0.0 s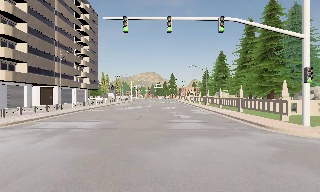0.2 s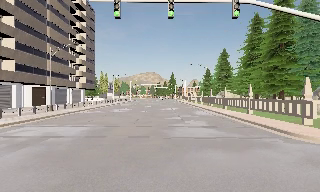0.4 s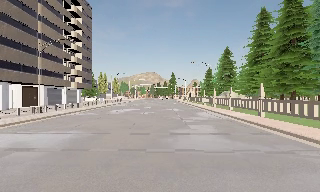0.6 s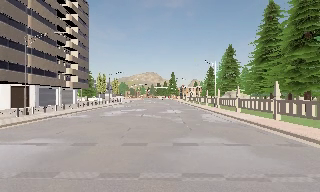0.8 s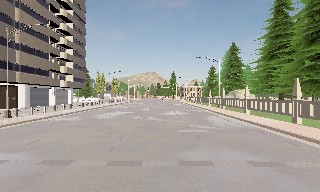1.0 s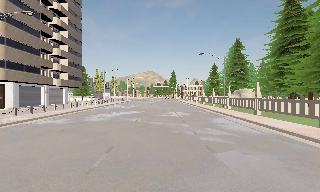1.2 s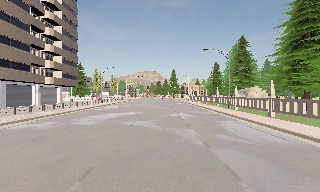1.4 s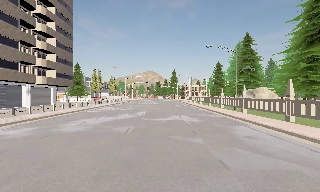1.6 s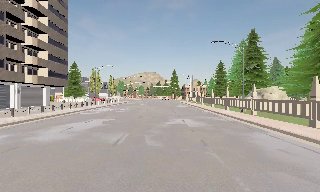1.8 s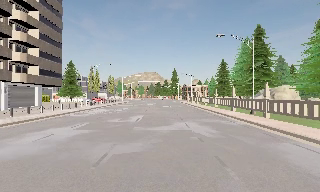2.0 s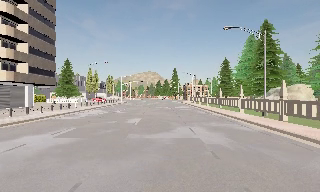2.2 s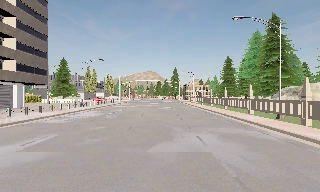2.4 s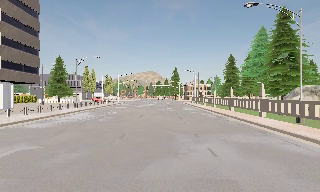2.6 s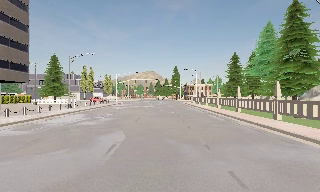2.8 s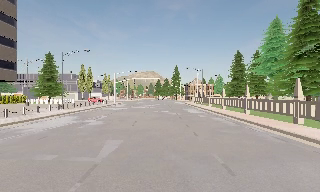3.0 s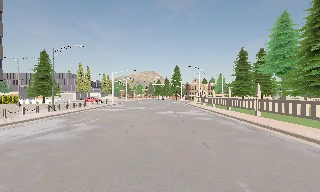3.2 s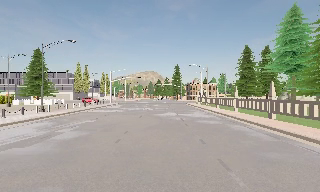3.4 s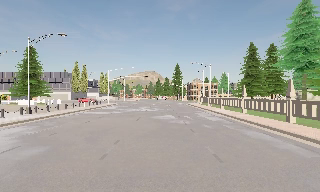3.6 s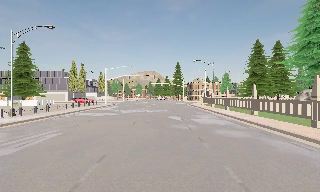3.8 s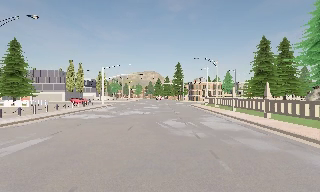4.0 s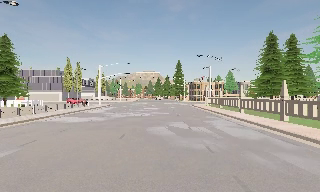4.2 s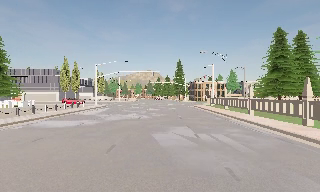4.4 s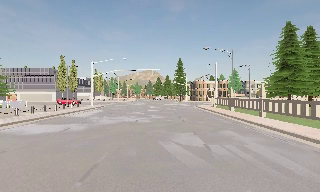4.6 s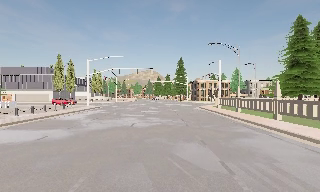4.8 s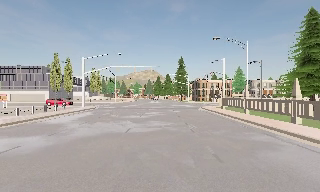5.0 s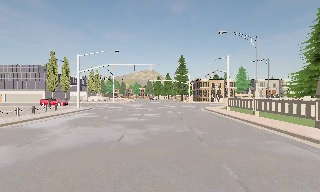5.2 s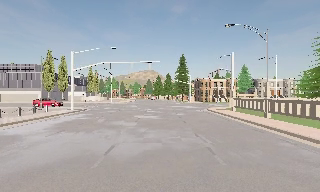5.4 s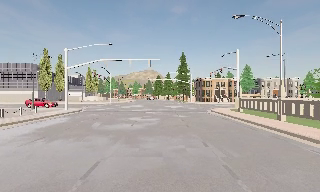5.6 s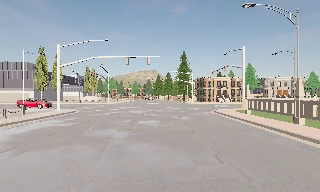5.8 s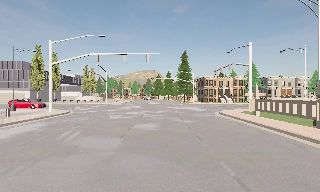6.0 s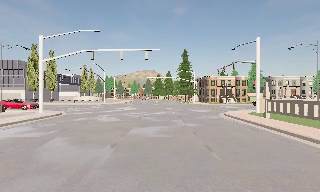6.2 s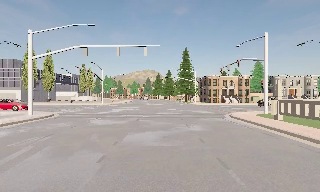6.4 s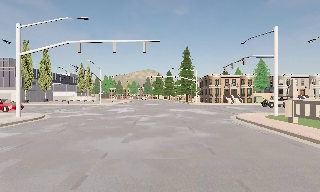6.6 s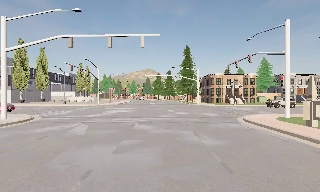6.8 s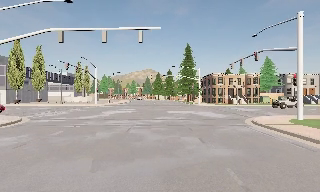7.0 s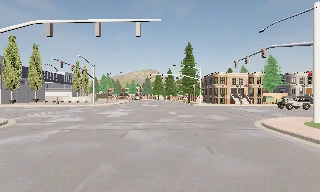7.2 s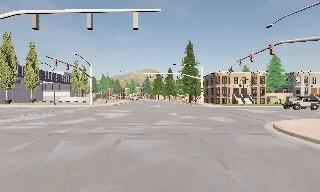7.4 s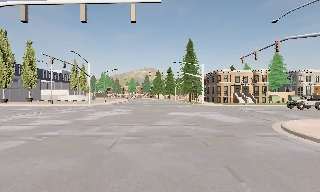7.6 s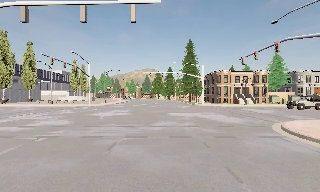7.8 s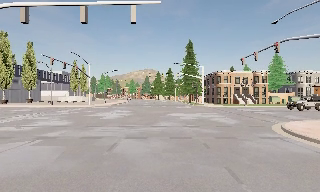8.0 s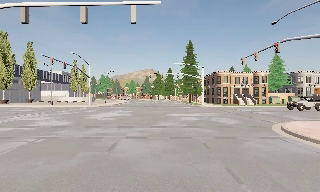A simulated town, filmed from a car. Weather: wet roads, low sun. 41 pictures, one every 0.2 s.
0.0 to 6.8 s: The camera travels forward, about 55 m, so what stands in front looms larger.
6.8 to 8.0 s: The camera travels forward, about 3 m, so what stands in front looms larger. It loses speed.
The film runs forward here.
